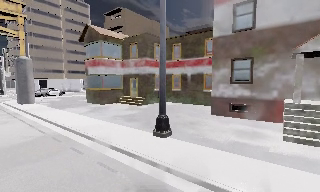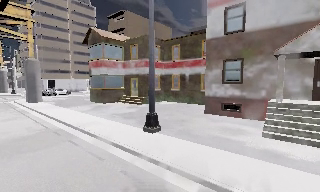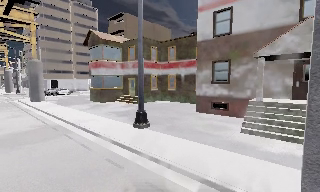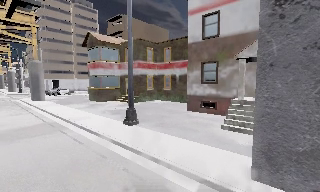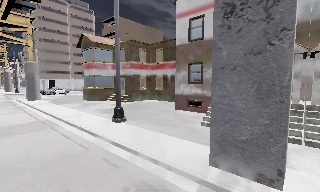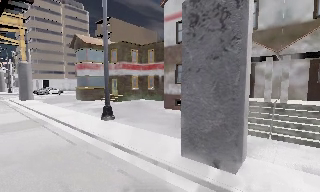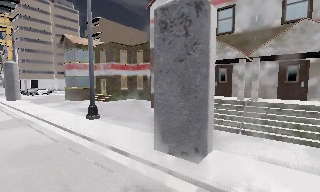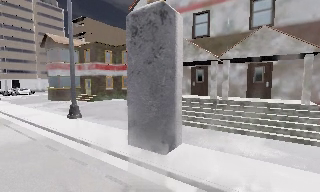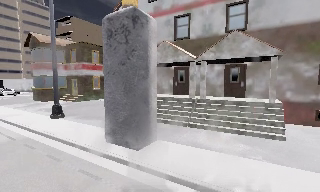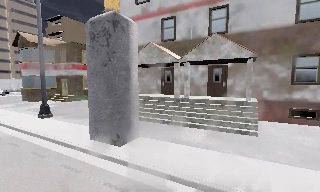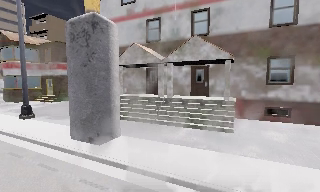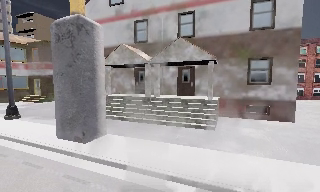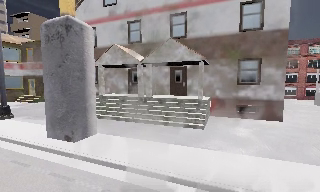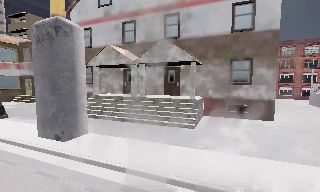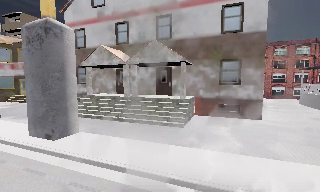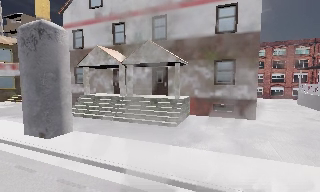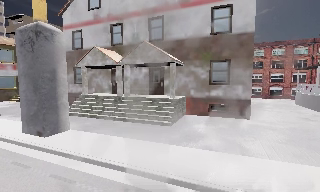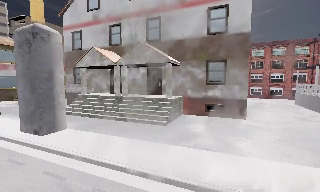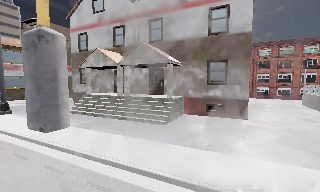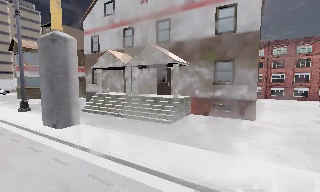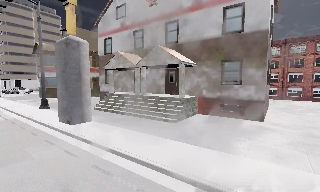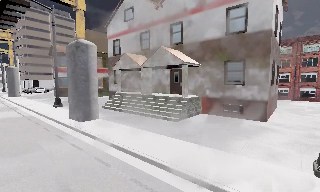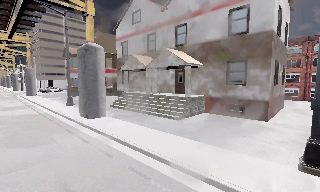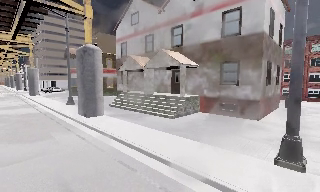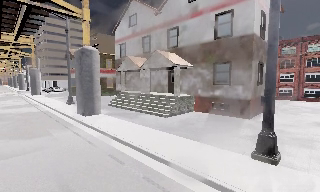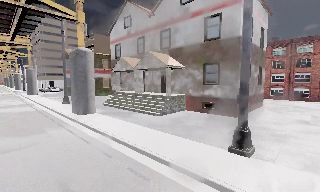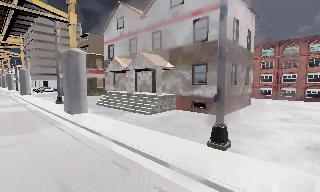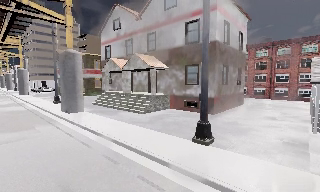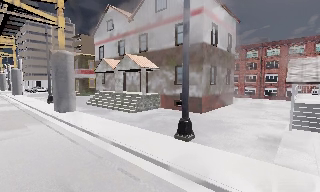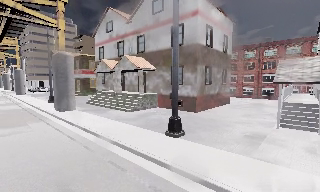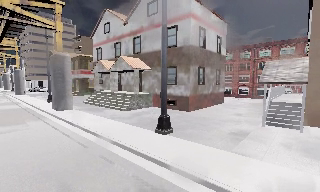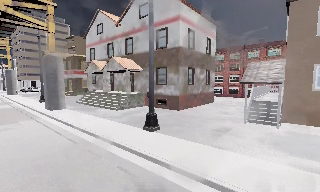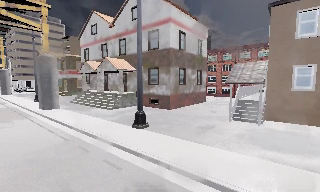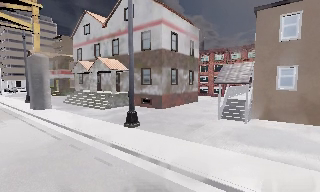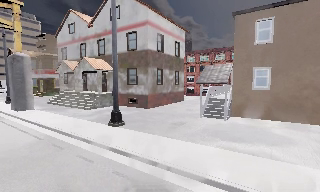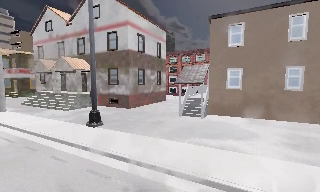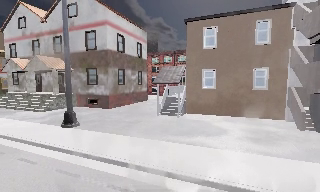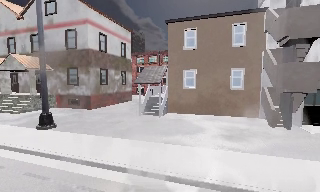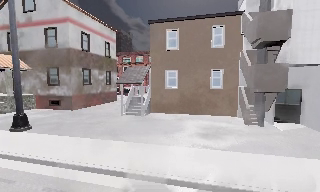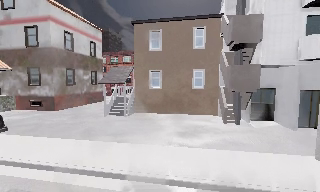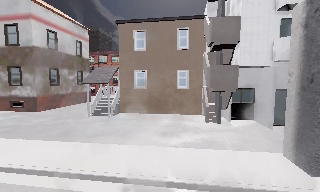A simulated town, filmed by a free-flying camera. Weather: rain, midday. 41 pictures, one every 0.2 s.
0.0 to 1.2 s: The camera travels to its right and backward, about 6 m, so close, fixed things drift to the left.
1.2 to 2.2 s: The scene slides to the left, as the camera pans about 15 degrees to its right. It travels to its right and backward, about 3.5 m, so close, fixed things drift to the left. It loses speed.
2.2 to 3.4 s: The camera travels to its right, about 3 m, so close, fixed things drift to the left.
3.4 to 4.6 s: The camera pans to its left, which is counterclockwise from overhead, by about 20 degrees. It travels to its right and backward, about 3.5 m.
4.6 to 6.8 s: The camera pans to its right, which is clockwise from overhead, by about 10 degrees. It travels to its right and backward, about 7 m, so close, fixed things drift to the left.
6.8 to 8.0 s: The camera pans to its right, which is clockwise from overhead, by about 25 degrees. It travels to its right, about 3.5 m, so close, fixed things drift to the left.
The film runs backward here.
